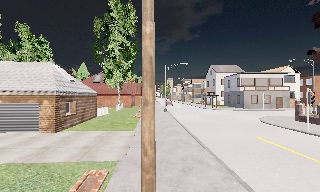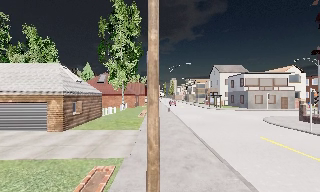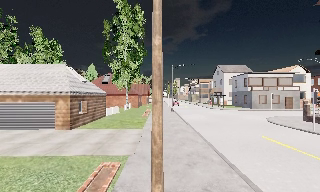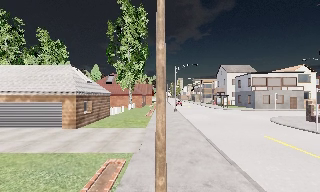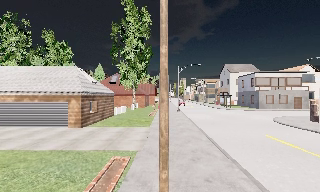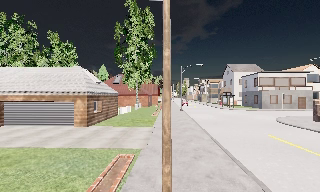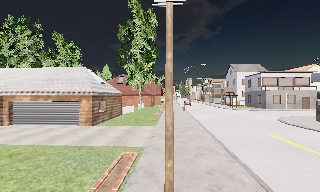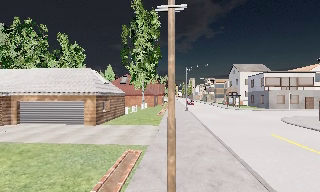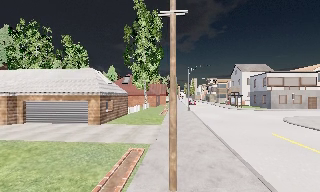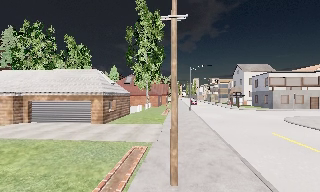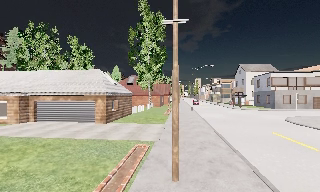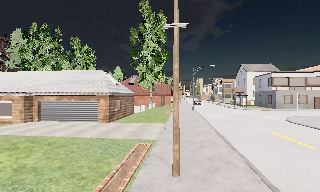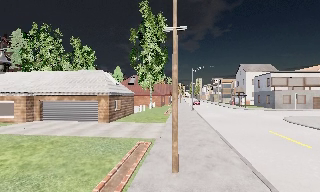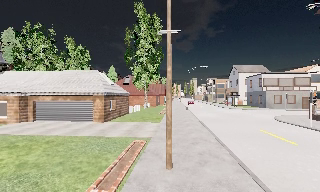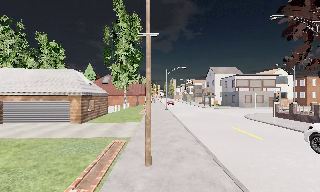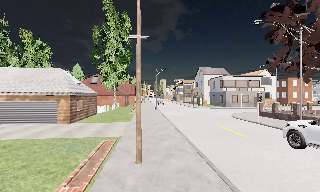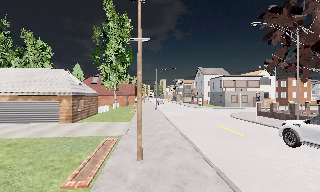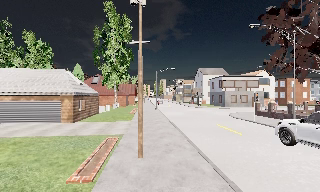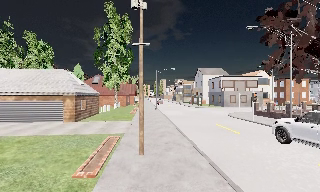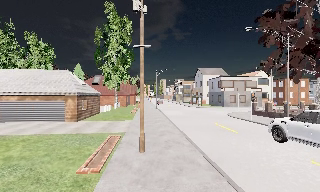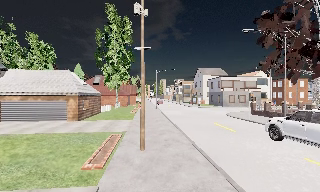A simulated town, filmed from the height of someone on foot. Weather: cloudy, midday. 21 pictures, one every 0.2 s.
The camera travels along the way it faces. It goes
backward.
0.0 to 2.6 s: The camera travels backward, about 3.5 m, so what stands in front gets smaller.
2.6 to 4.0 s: The scene slides to the left, as the camera pans about 10 degrees to its right. It travels backward, about 2 m, so what stands in front gets smaller.
The film runs backward here.
